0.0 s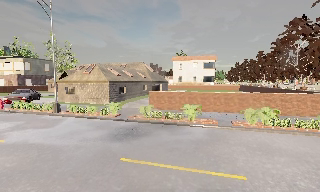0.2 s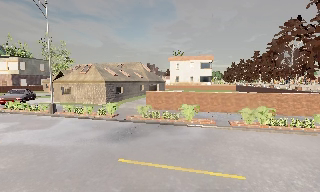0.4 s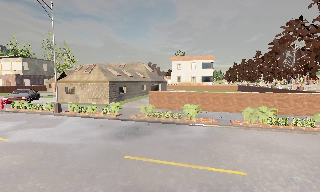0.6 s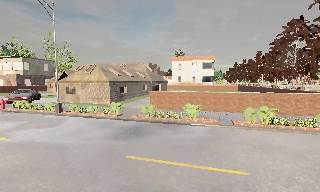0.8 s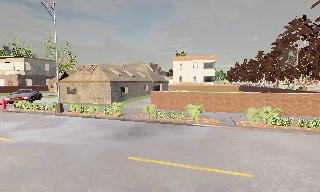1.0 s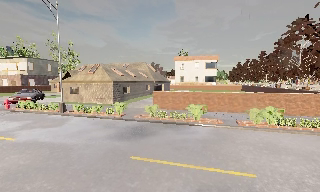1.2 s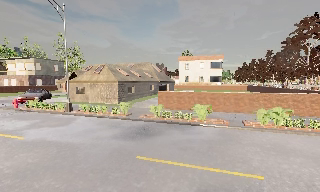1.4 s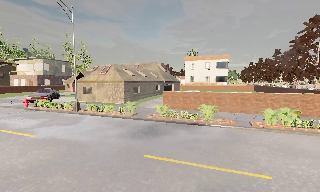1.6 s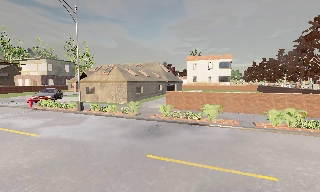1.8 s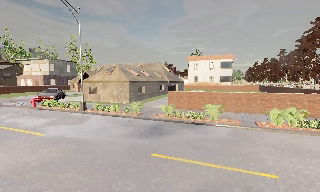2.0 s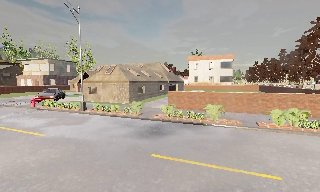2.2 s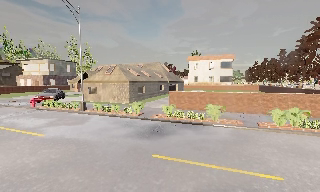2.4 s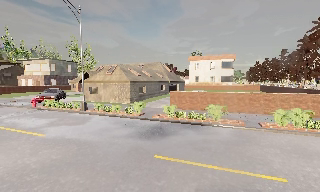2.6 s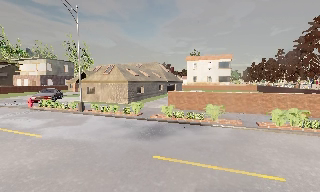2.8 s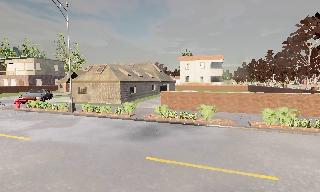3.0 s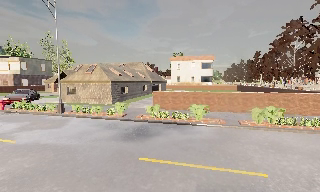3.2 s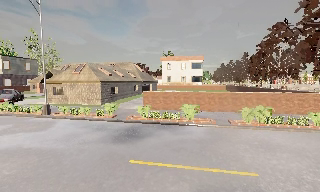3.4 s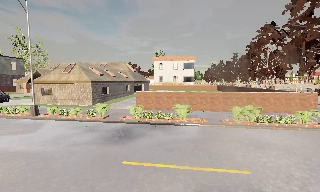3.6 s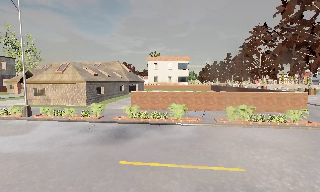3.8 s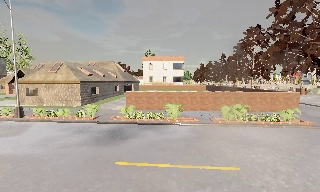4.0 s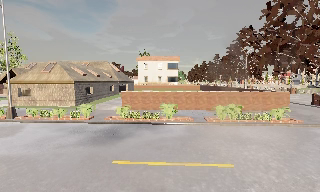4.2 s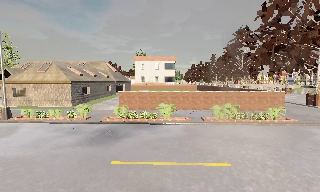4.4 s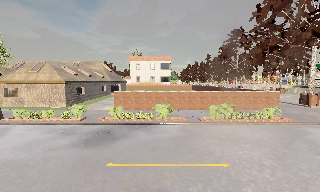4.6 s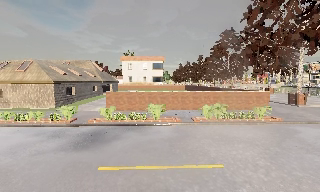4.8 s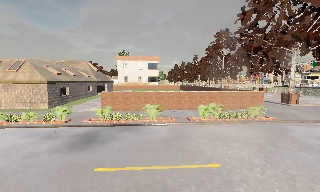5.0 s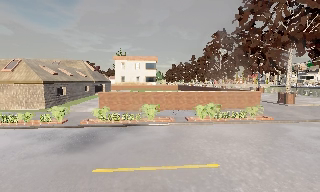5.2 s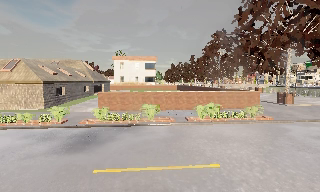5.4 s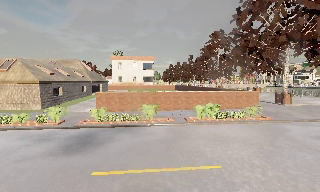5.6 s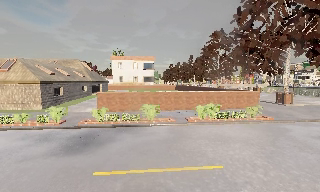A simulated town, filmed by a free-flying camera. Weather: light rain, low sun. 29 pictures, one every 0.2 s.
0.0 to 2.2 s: The camera travels to its left, about 0.5 m, so close, fixed things drift to the right.
2.2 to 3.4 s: The camera swings to its right by about 15 degrees, and the scene slides to the left.
3.4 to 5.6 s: The scene slides to the left, as the camera pans about 15 degrees to its right.
The film runs backward here.
